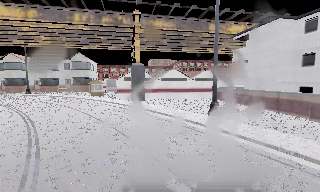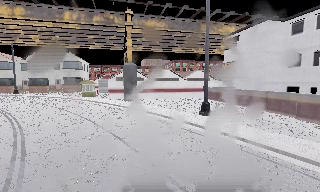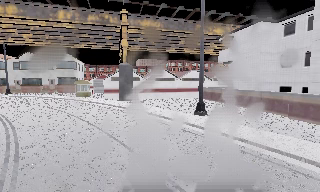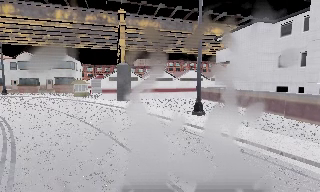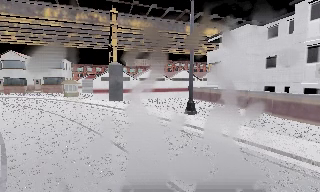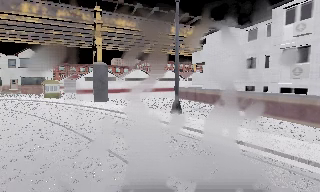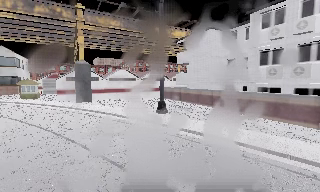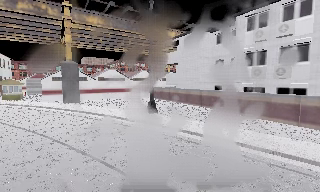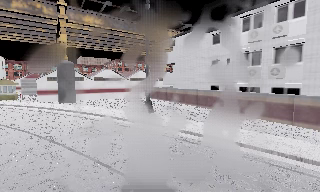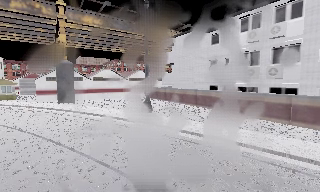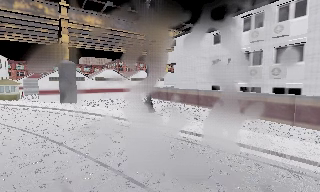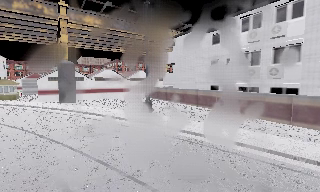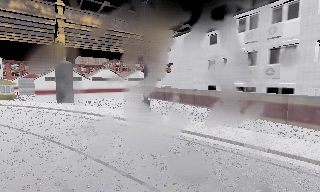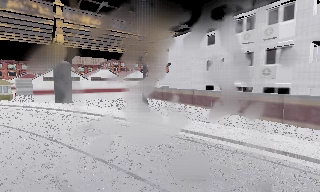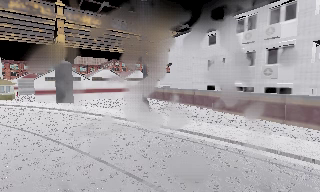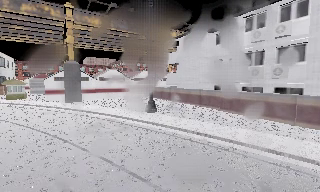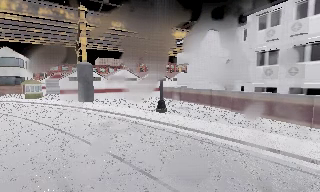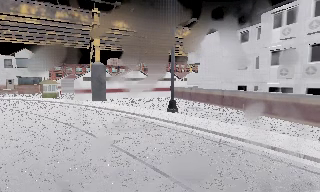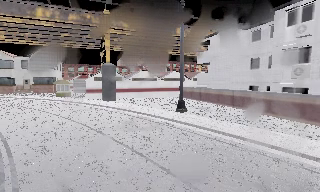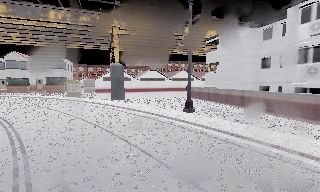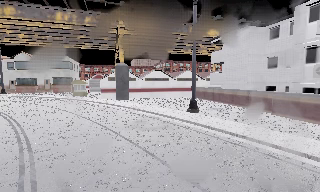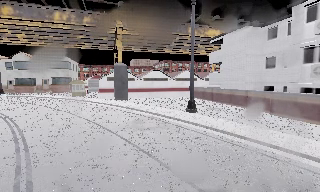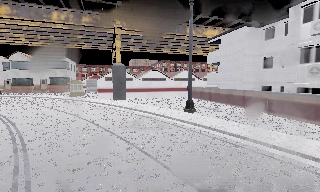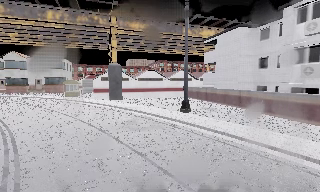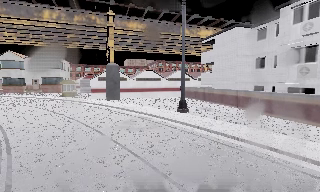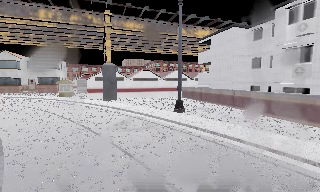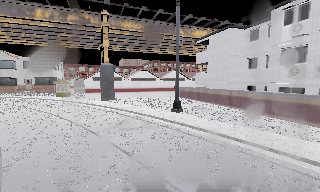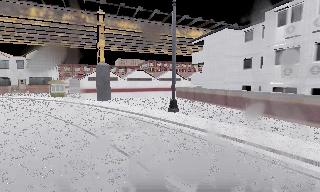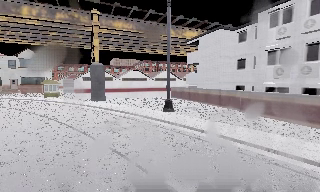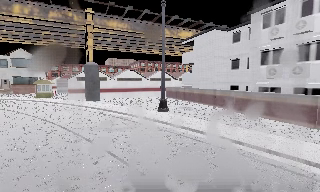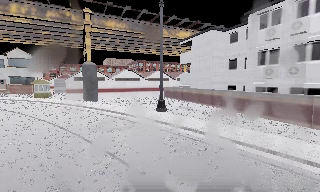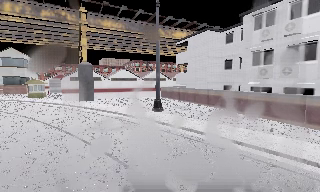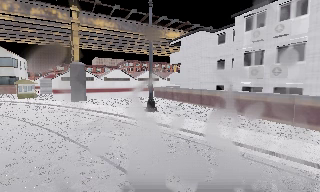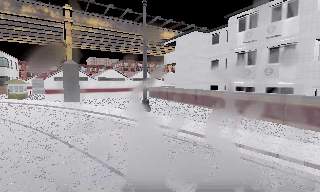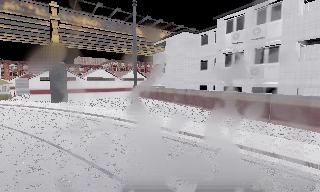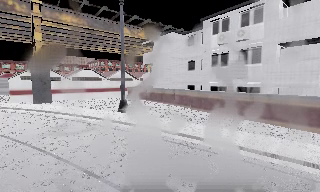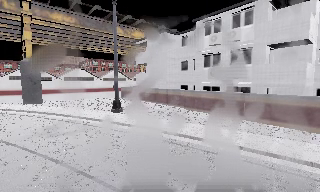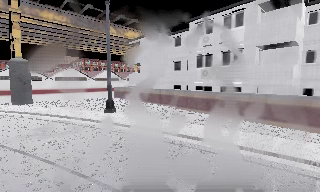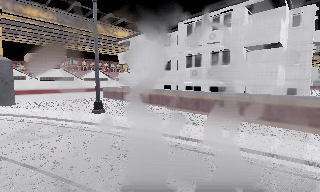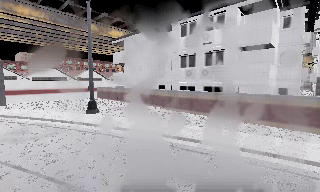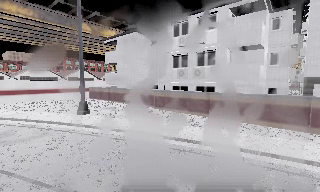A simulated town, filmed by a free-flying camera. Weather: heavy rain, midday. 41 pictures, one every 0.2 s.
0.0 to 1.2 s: The camera pans to its right, which is clockwise from overhead, by about 20 degrees.
1.2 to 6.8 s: The camera travels to its right and backward, about 1 m, so close, fixed things drift to the left.
6.8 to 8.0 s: The camera swings to its right by about 15 degrees, and the scene slides to the left.
The film runs backward here.
